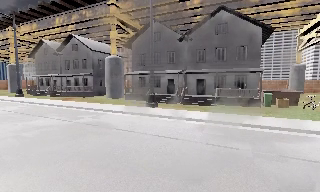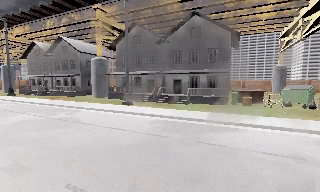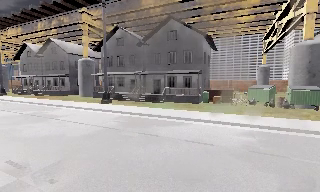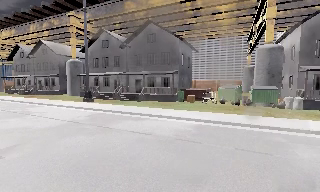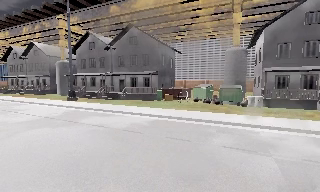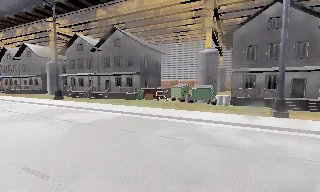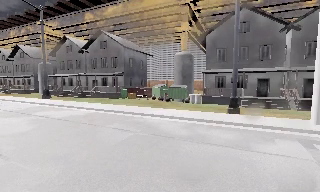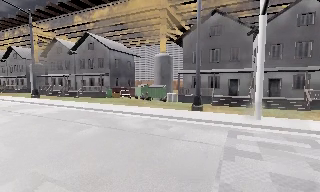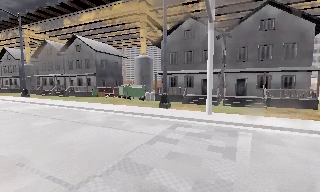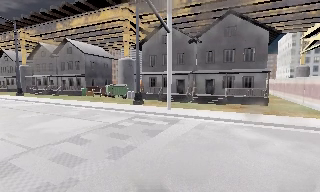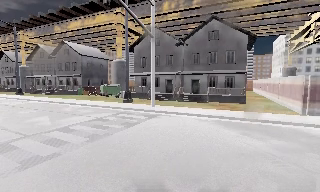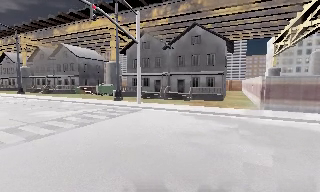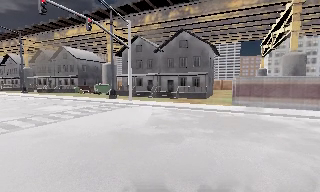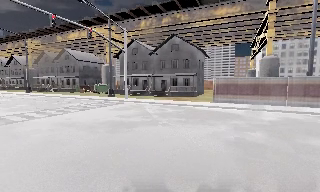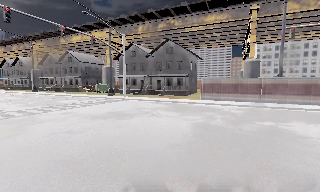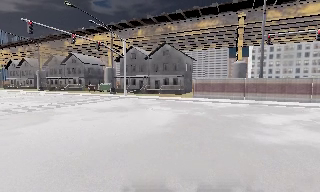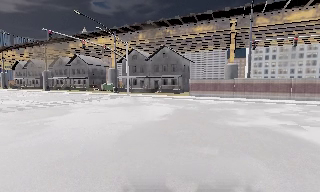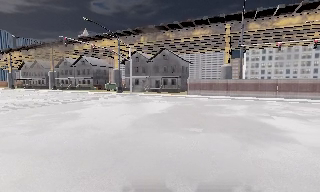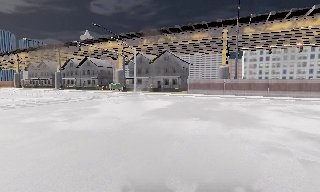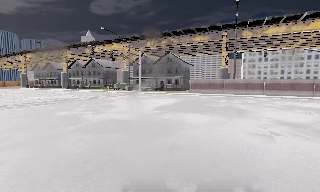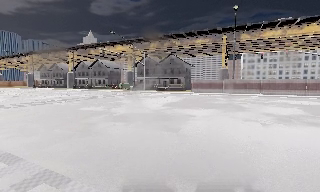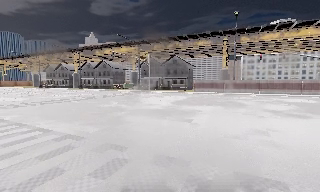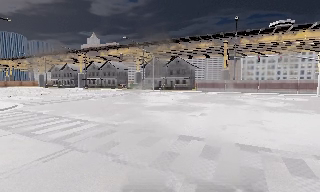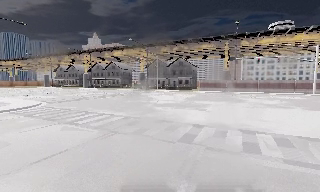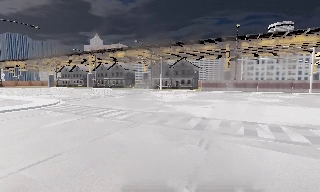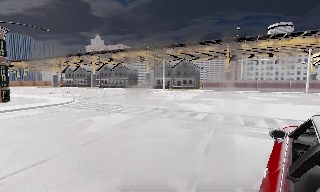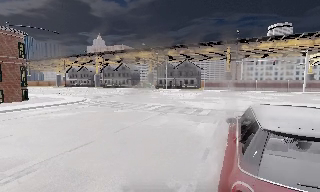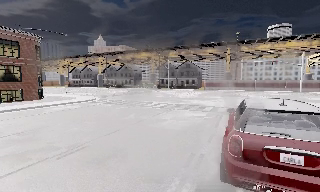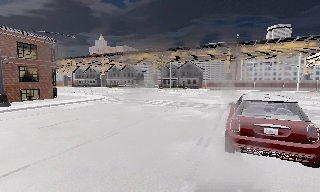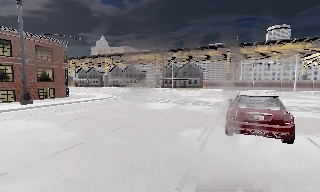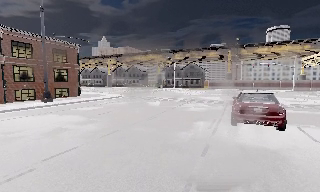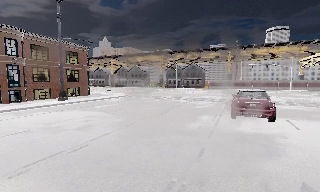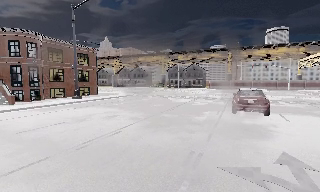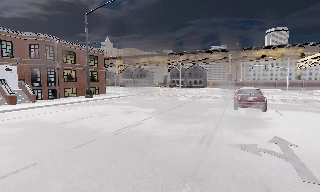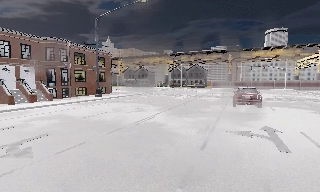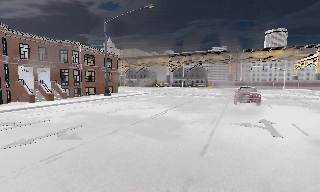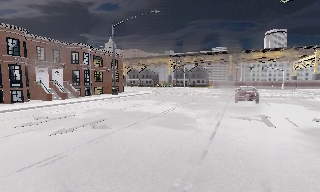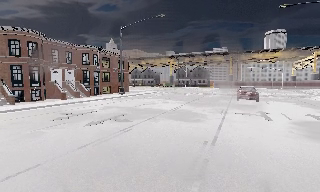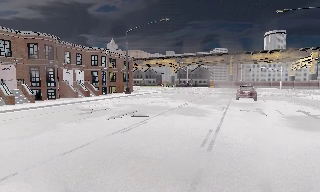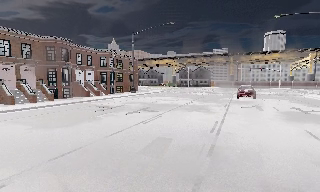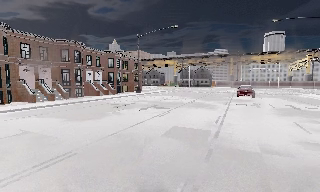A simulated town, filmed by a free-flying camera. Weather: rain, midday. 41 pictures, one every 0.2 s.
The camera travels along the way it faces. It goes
backward.
0.0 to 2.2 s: The camera travels to its right and backward, about 25 m, so close, fixed things drift to the left.
2.2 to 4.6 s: The camera travels backward, about 25 m, so what stands in front gets smaller.
4.6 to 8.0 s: The camera travels backward and to its left, about 25 m, so what stands in front gets smaller.
The film runs backward here.
